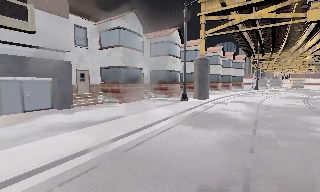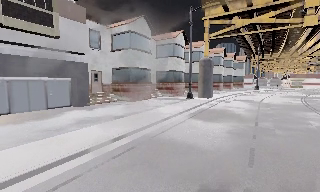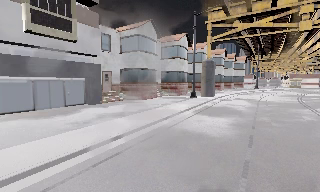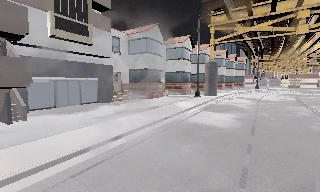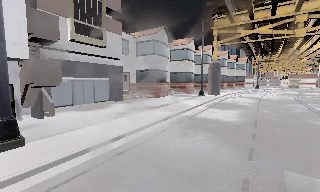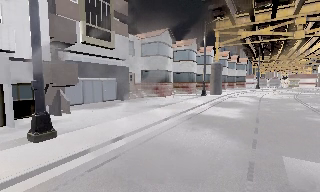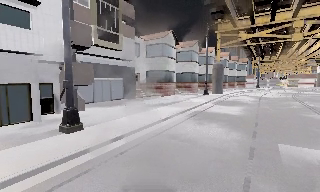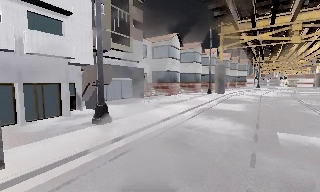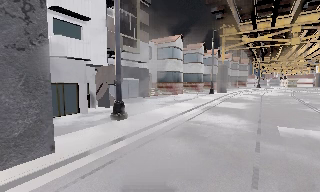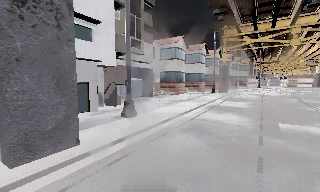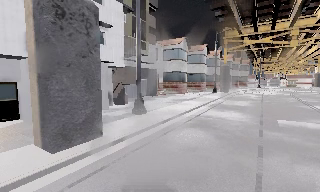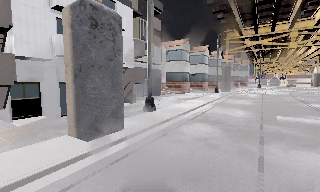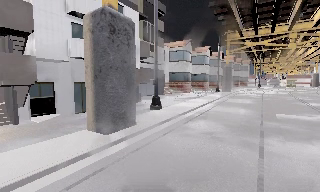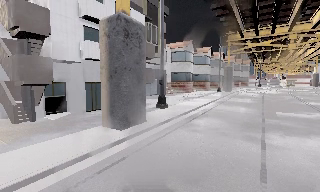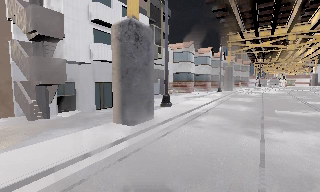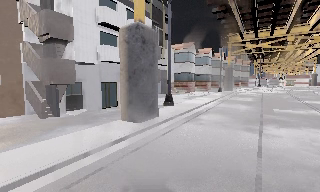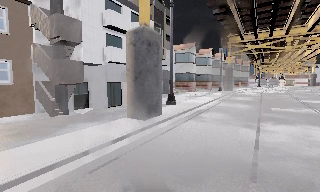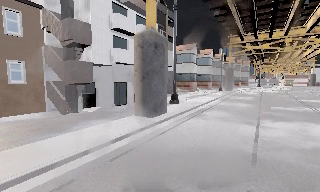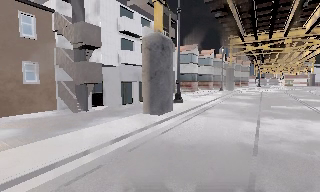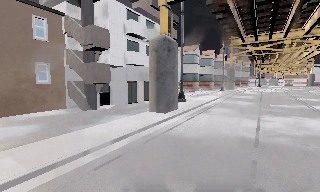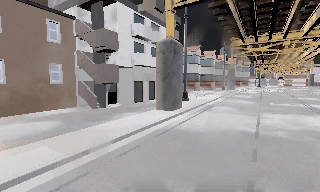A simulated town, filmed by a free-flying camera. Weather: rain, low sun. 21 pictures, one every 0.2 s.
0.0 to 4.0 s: The camera travels backward and to its left, about 20 m, so what stands in front gets smaller. It loses speed.
The film runs forward here.
